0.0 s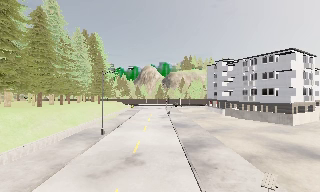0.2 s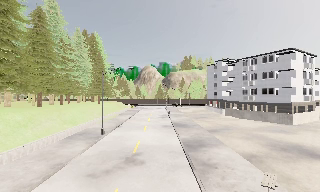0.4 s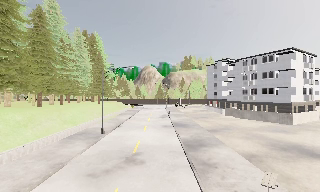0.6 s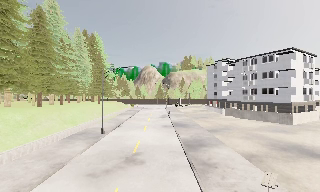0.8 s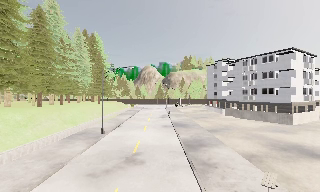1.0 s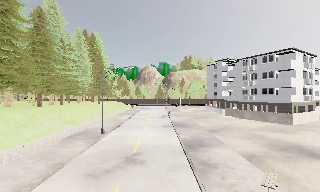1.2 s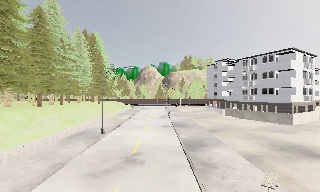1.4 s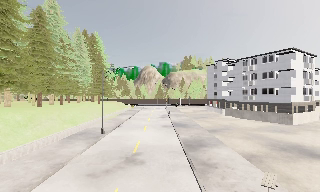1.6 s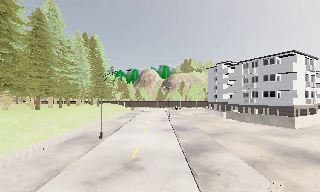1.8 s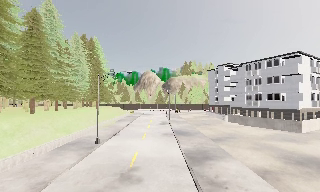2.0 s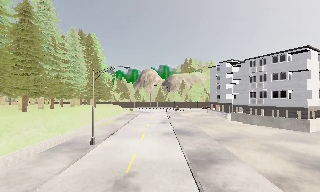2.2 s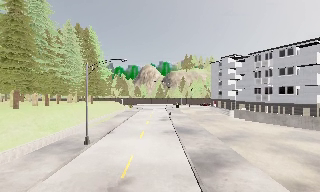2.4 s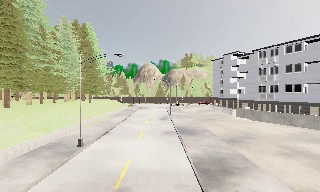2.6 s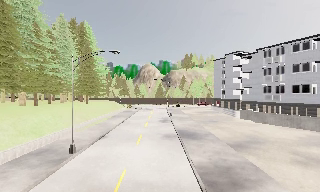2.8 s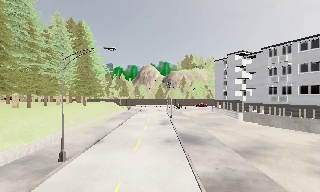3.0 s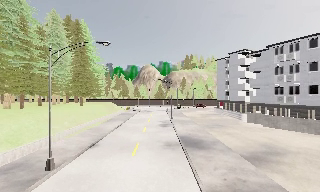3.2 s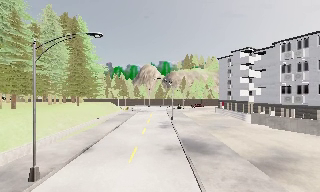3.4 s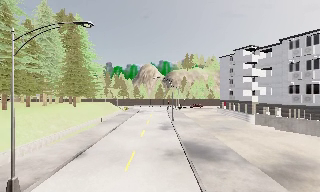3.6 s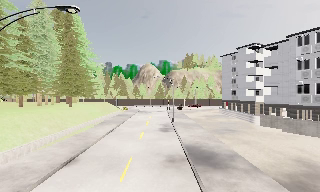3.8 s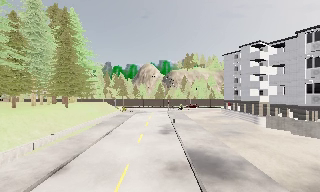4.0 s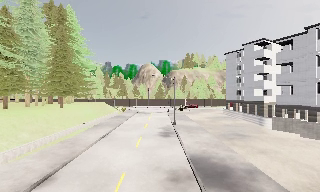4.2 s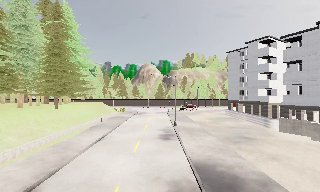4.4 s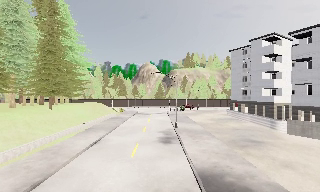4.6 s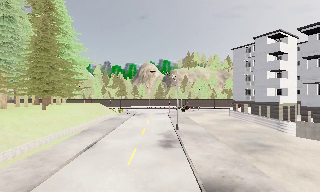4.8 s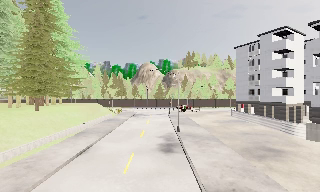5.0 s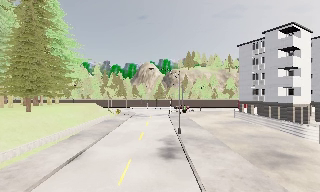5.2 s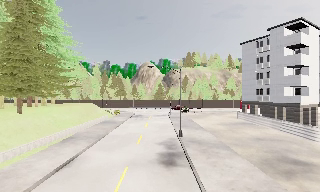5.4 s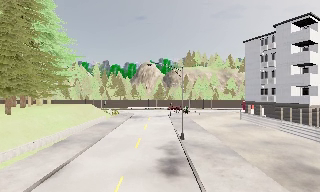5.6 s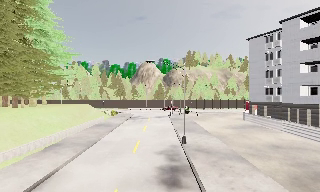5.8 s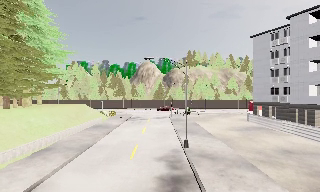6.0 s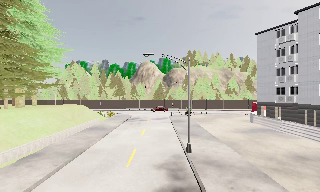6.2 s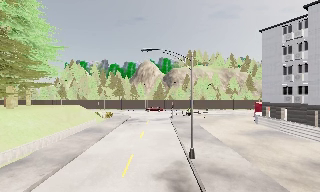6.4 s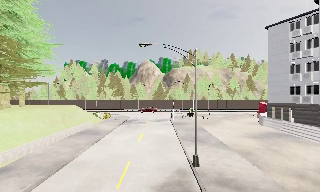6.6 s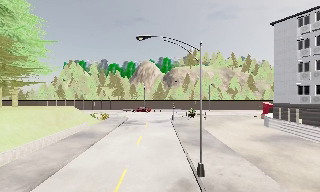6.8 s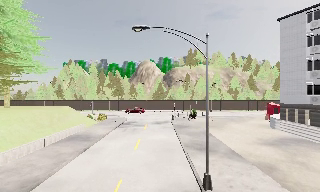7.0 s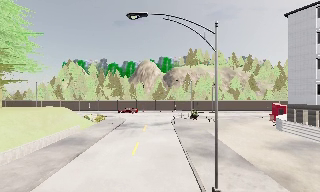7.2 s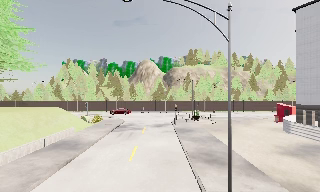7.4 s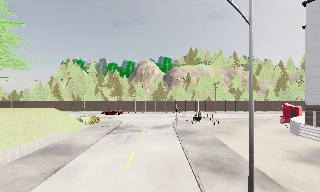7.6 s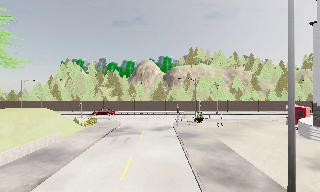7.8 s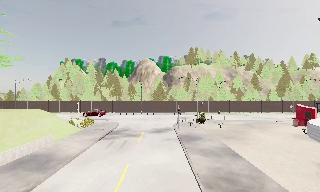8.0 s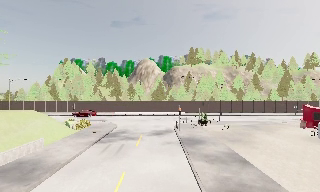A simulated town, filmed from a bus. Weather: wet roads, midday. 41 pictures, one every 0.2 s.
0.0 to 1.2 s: The camera keeps its place and its aim.
1.2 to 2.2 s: The camera travels forward, about 4 m, so what stands in front looms larger. It gains speed.
2.2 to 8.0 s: The camera travels forward, about 35 m, so what stands in front looms larger.
The film runs forward here.
